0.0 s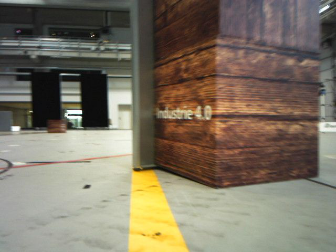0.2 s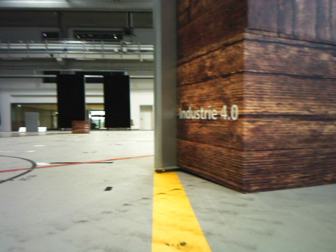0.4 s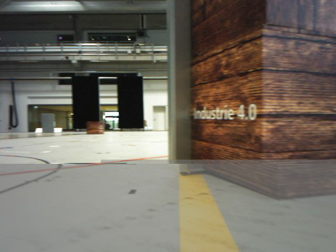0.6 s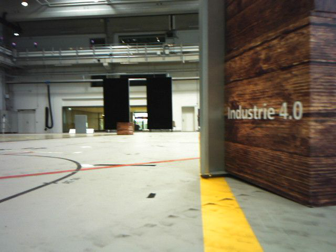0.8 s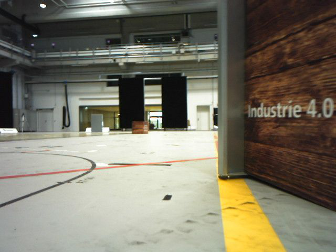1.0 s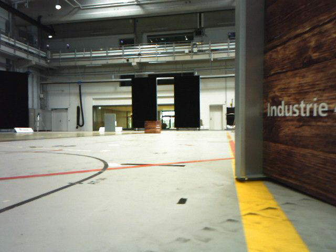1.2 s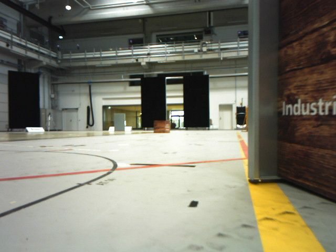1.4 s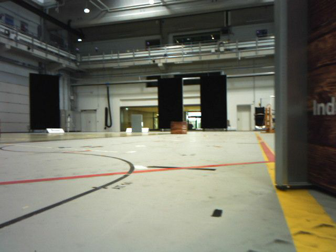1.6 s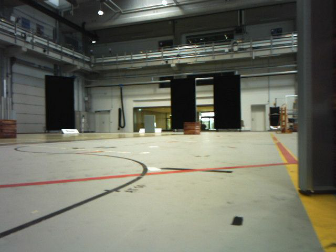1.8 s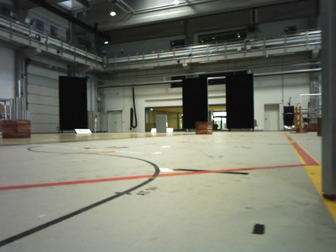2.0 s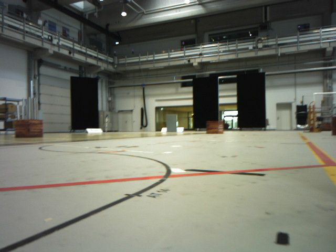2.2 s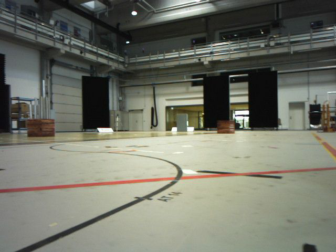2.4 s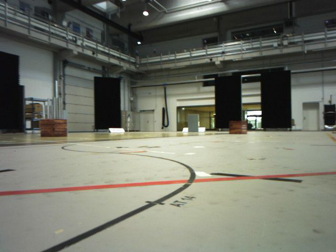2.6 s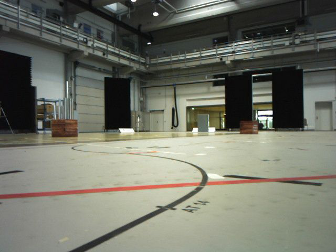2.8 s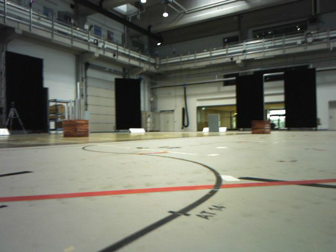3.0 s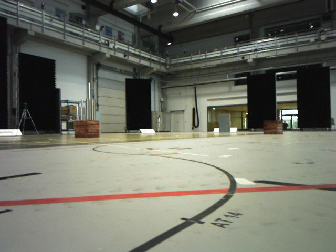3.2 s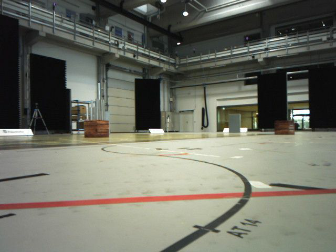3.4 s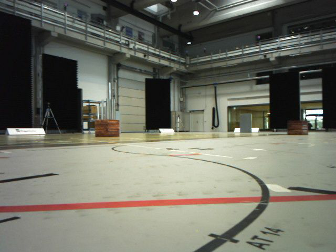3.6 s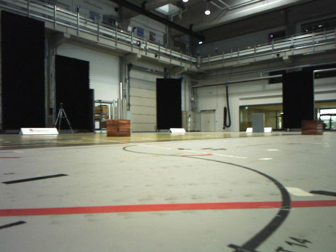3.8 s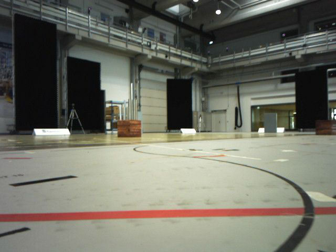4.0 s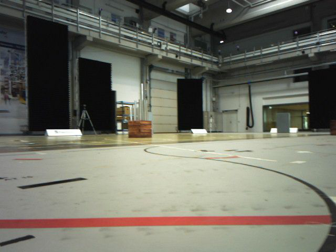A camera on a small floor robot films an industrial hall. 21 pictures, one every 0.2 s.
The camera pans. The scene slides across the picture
to the right.
The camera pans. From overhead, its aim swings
counterclockwise.
0.0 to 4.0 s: The scene slides to the right, as the camera pans about 50 degrees to its left. It travels forward, about 0.8 m.
The film runs forward here.
